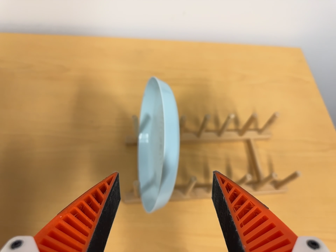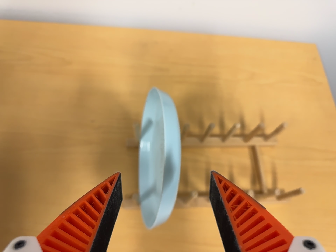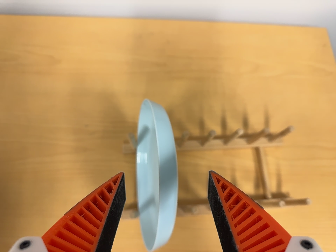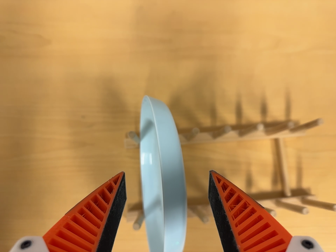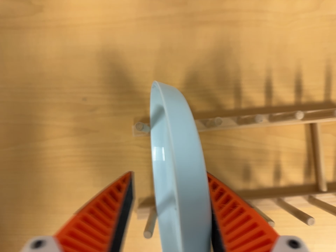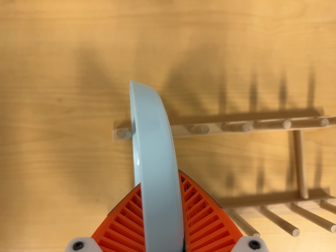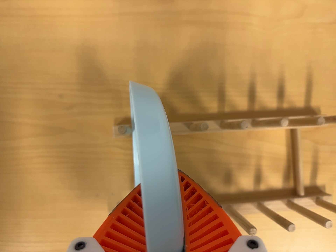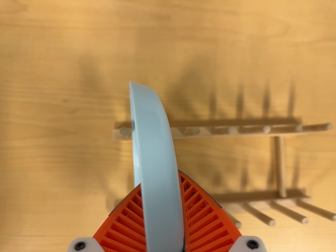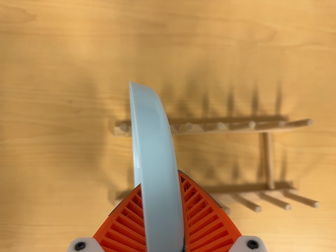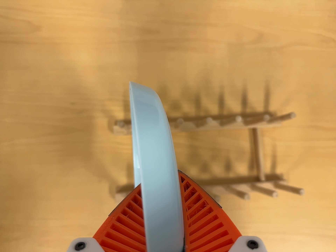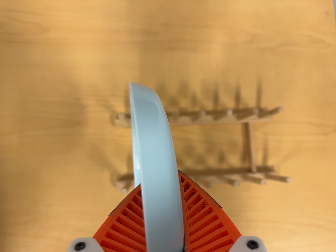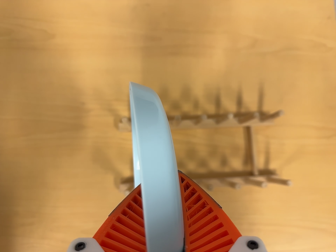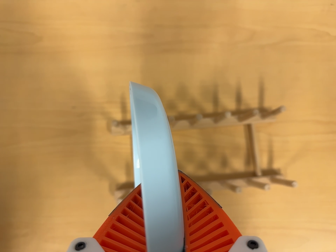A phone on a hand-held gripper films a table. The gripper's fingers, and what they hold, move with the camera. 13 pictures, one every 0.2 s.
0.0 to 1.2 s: The camera travels toward the top of its view and forward, about 24 cm. Its aim tips toward the bottom of its view by about 30 degrees.
1.2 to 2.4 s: The camera travels backward and to its right, about 12 cm, so what stands in front gets smaller.
The film runs backward here.
